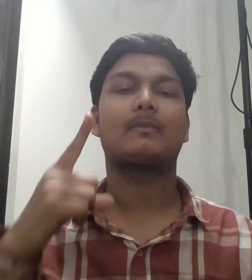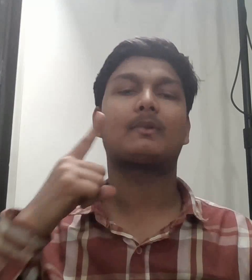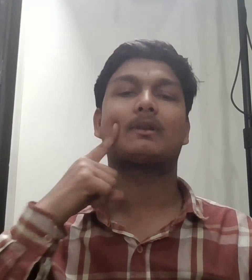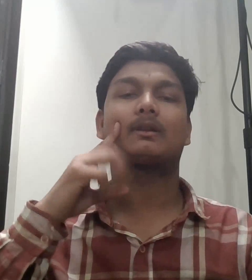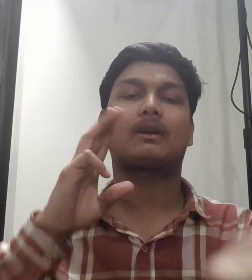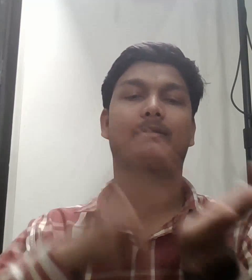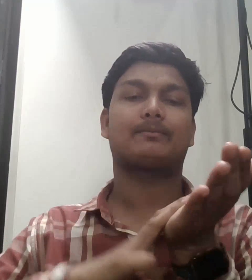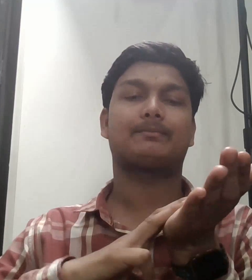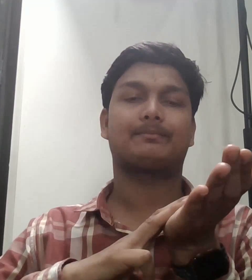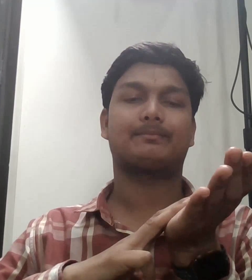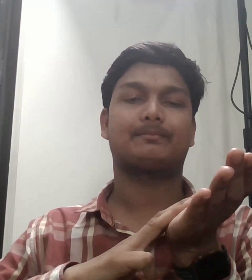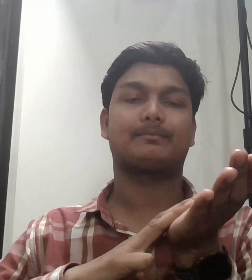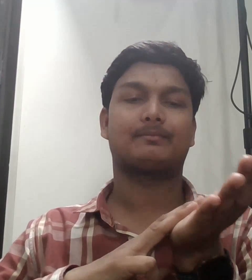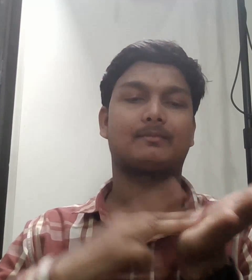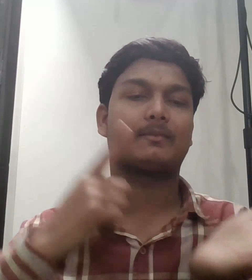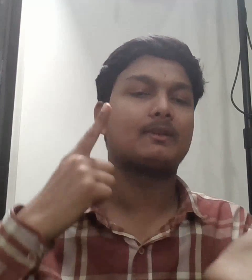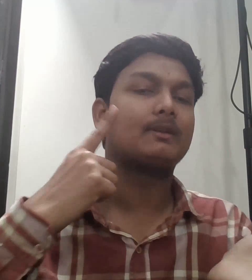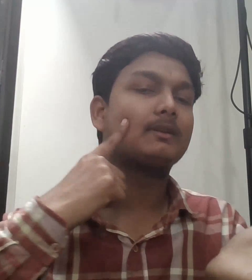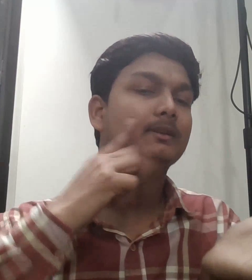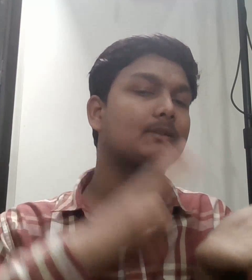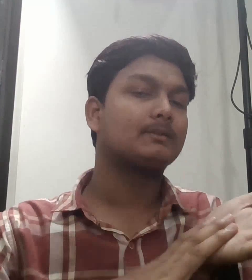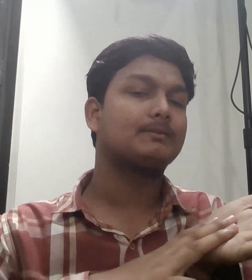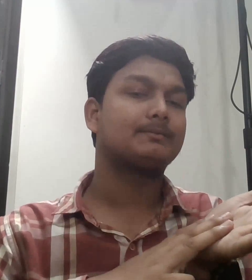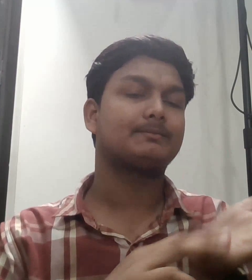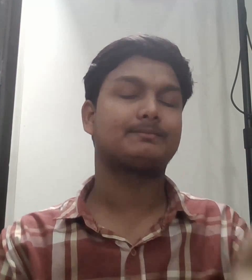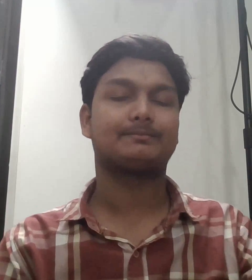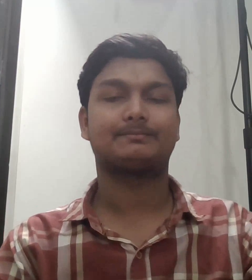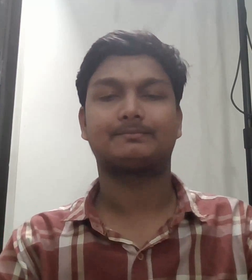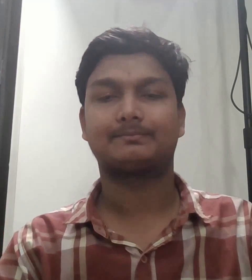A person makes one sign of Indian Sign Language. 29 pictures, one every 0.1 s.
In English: iconium
